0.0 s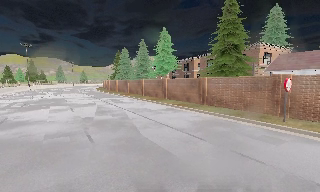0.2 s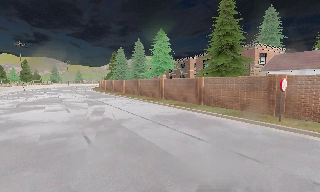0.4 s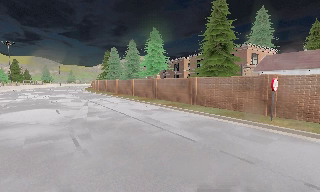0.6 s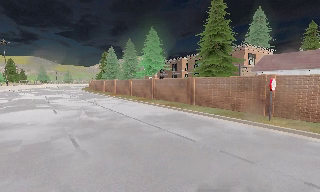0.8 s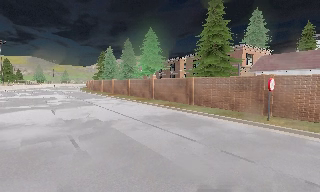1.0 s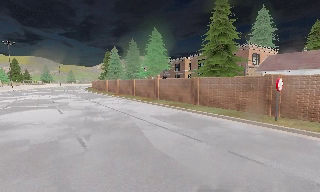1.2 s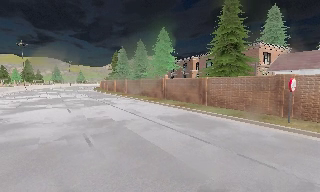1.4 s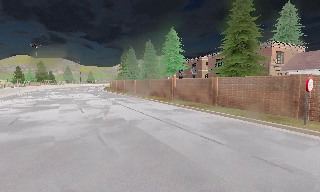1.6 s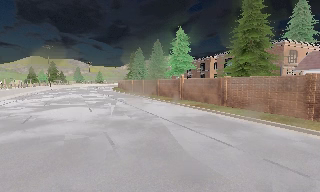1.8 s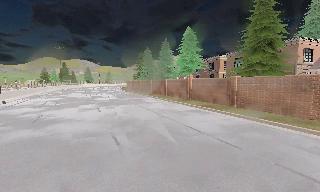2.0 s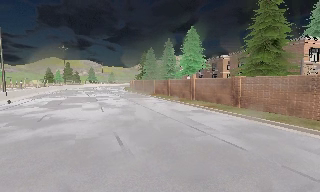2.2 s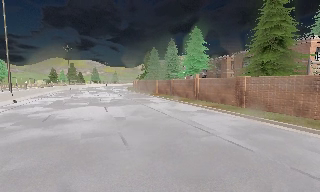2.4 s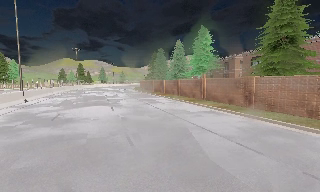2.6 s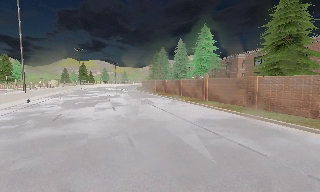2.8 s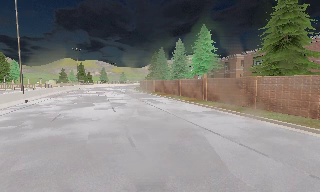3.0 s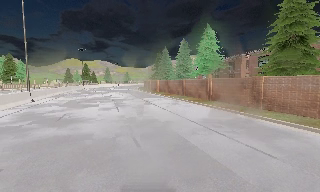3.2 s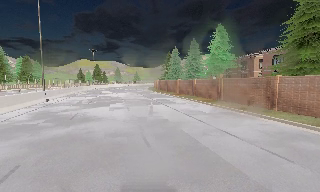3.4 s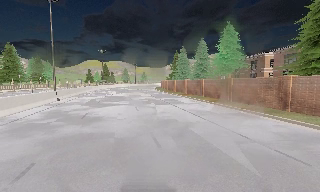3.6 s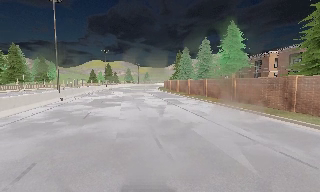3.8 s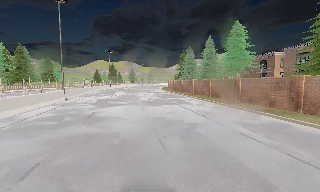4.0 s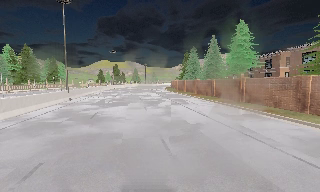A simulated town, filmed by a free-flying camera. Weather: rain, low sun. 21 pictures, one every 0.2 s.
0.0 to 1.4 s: The camera shifts only a little, or ends up much as it began.
1.4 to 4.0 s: The scene slides to the right, as the camera pans about 20 degrees to its left. It travels forward, about 0.5 m, so what stands in front looms larger.
The film runs forward here.
